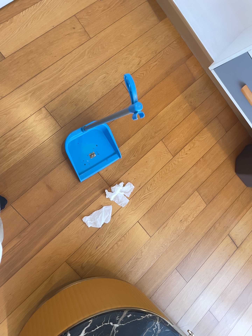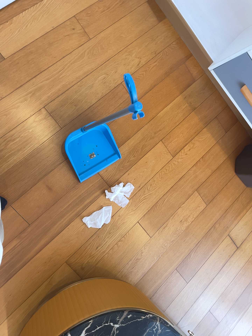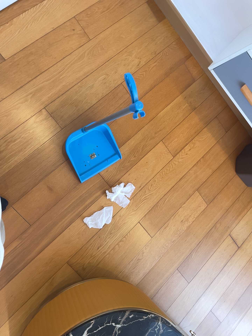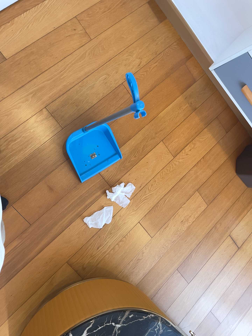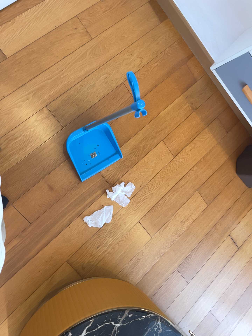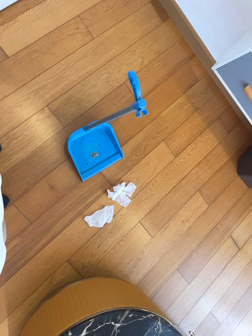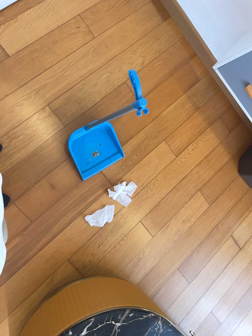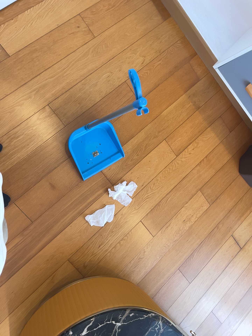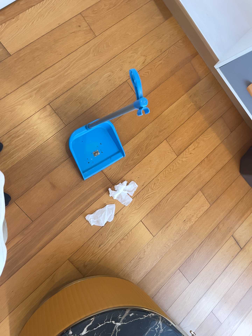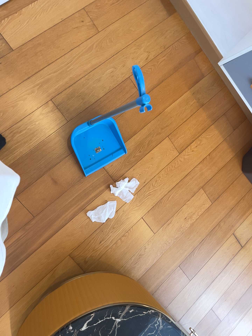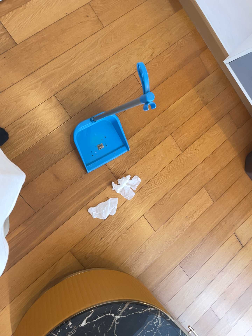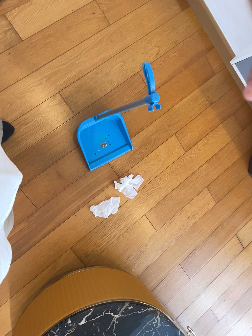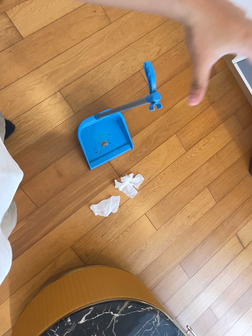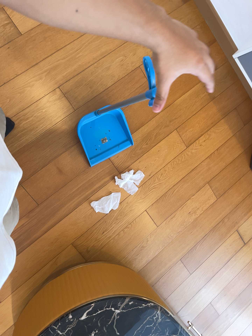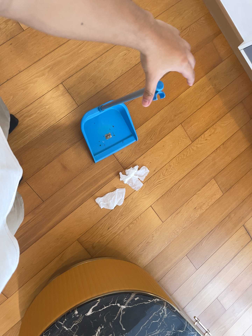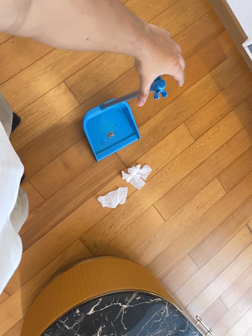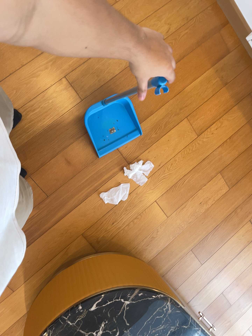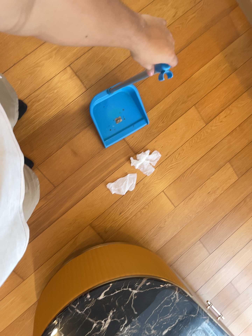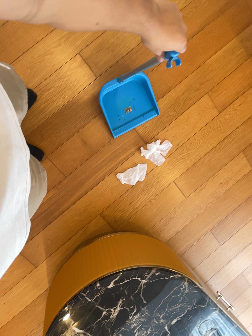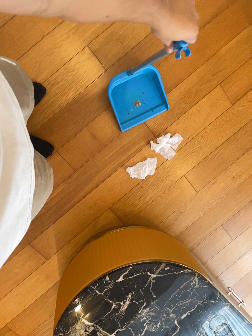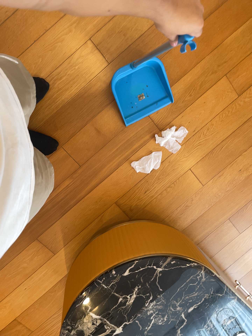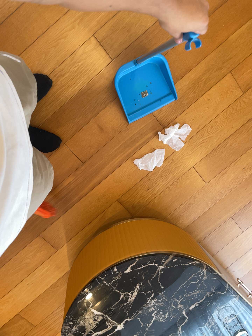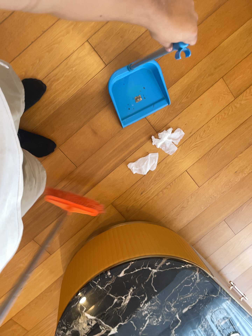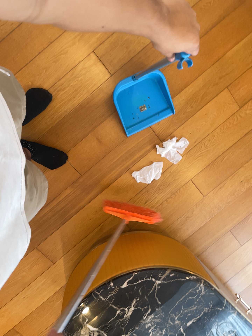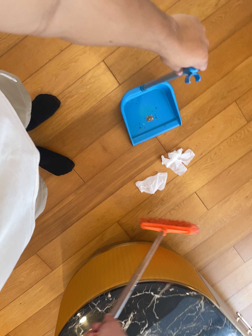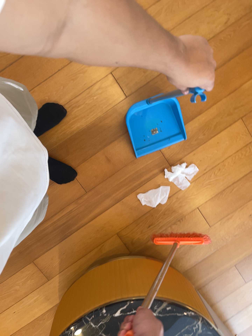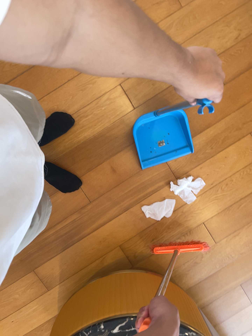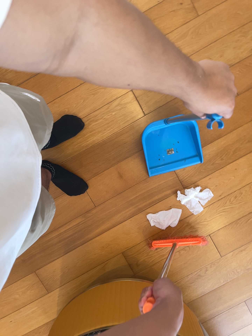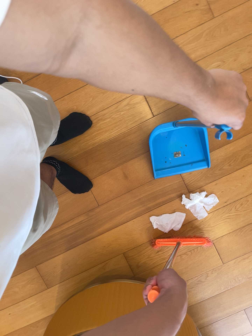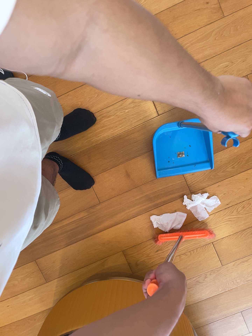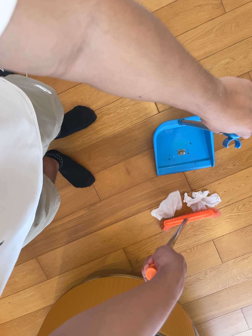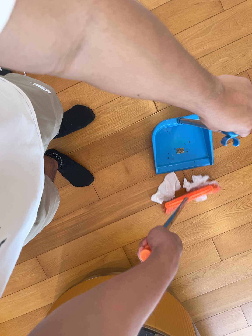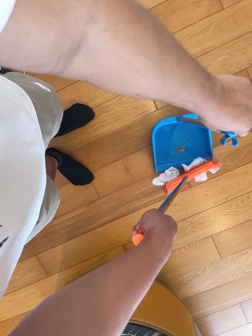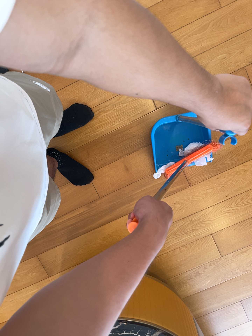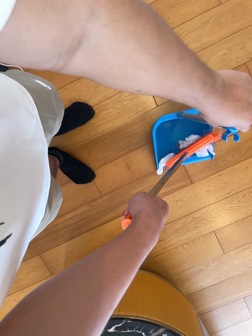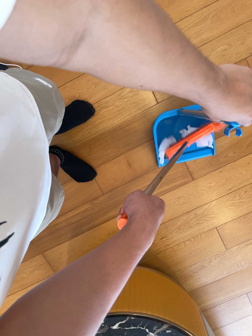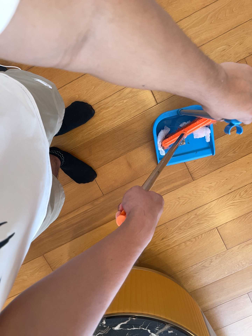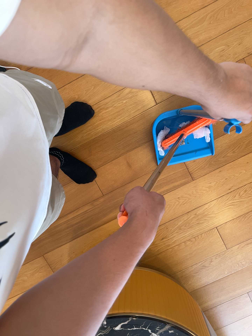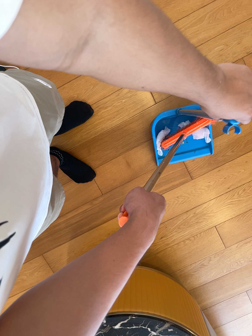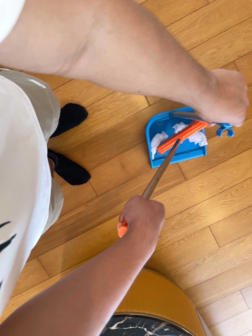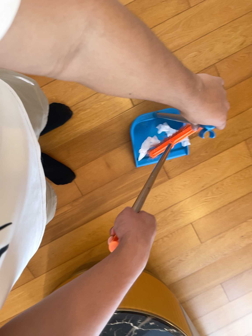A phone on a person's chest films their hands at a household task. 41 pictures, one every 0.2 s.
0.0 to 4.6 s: The scene slides to the right, as the camera pans about 15 degrees to its left. It travels forward, about 10 cm, so what stands in front looms larger. Its aim tips toward the bottom of its view by about 10 degrees, and the scene shifts upward.
4.6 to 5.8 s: The camera travels toward the top of its view and forward, about 9 cm, so close, fixed things drift downward. It rolls about its line of sight by about 15 degrees, and the scene rotates clockwise.
5.8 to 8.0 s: The camera shifts only a little, or ends up much as it began.
The film runs forward here.
